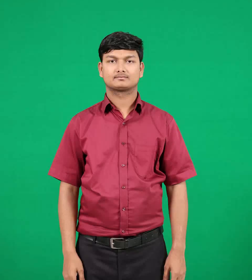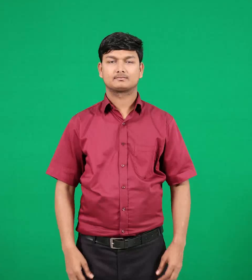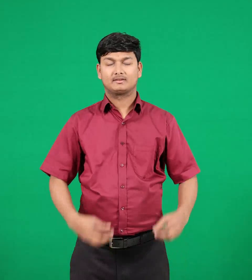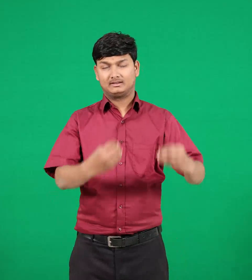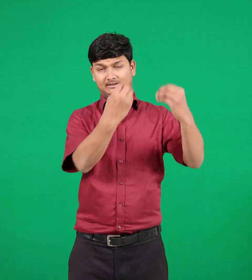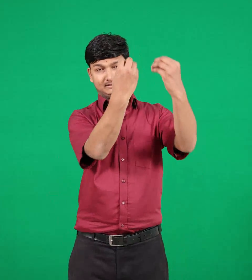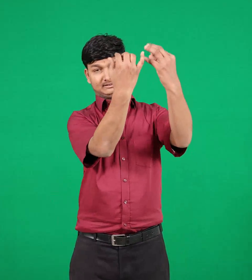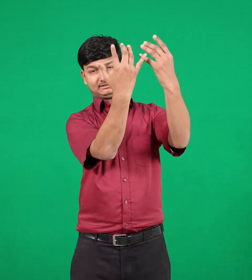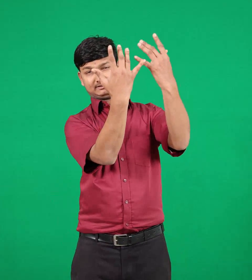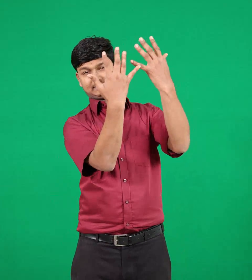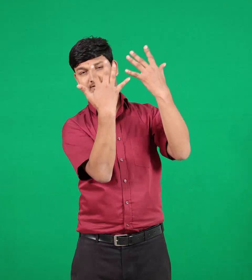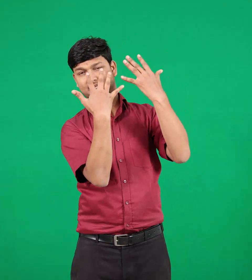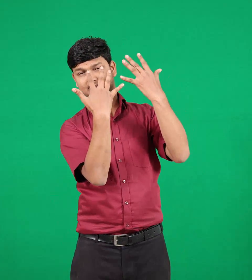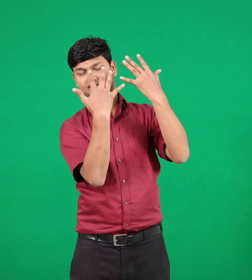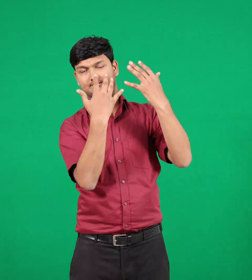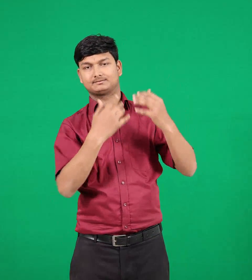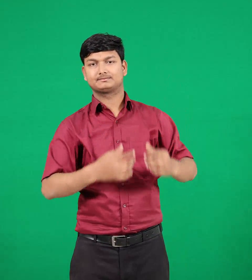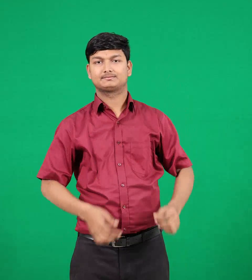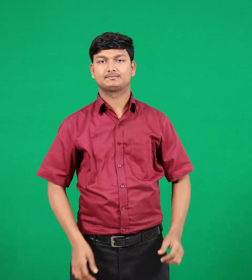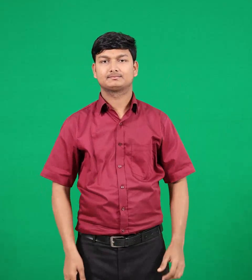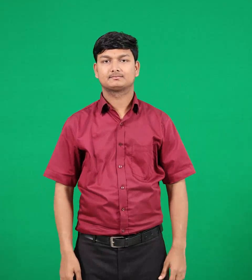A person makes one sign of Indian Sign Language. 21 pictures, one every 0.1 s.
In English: shine
